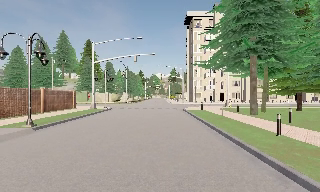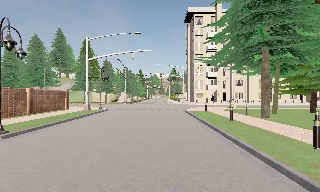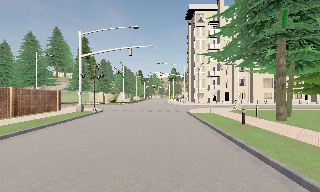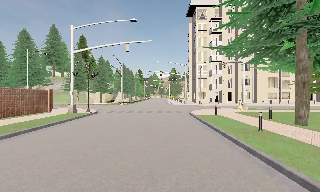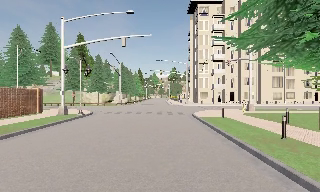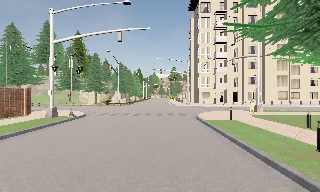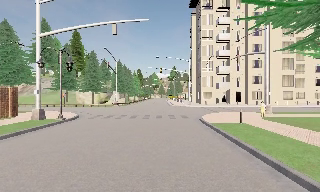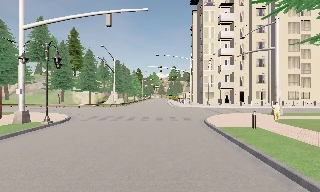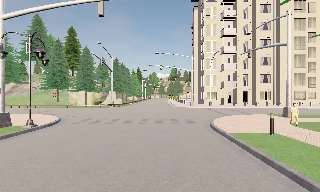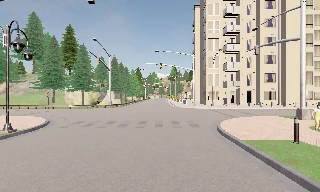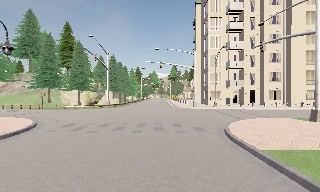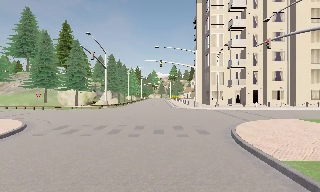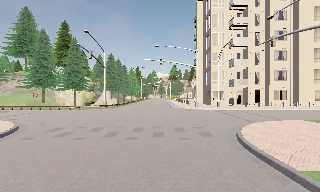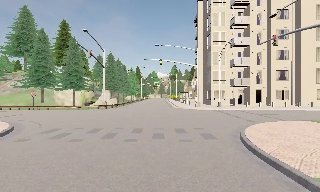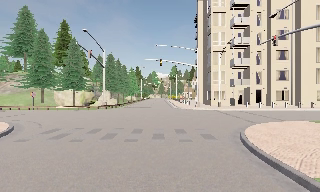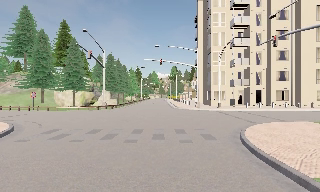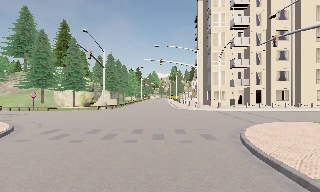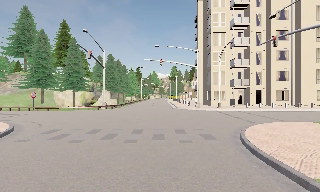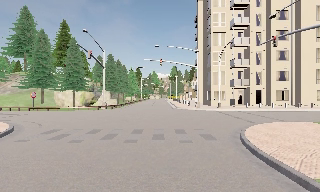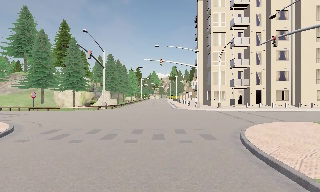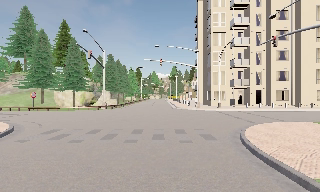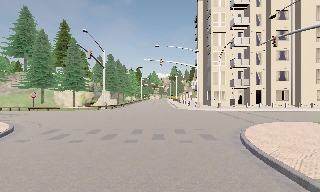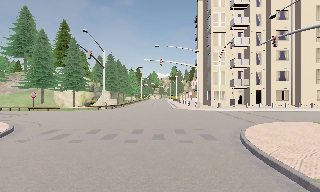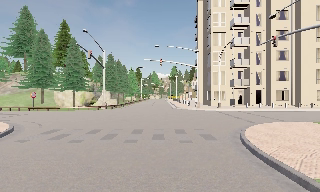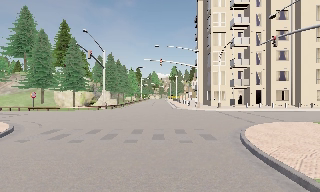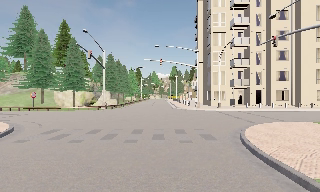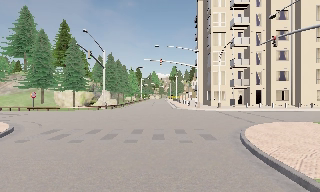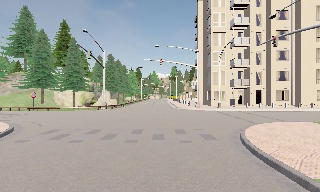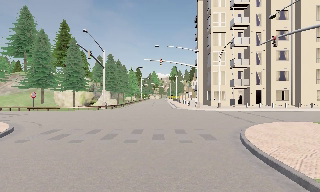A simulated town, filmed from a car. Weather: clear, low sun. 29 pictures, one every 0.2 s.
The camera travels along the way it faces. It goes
forward.
0.0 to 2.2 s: The camera travels forward, about 14 m, so what stands in front looms larger.
2.2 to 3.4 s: The camera travels forward, about 1 m, so what stands in front looms larger. It loses speed.
3.4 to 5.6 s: The camera keeps its place and its aim.
The film runs forward here.
